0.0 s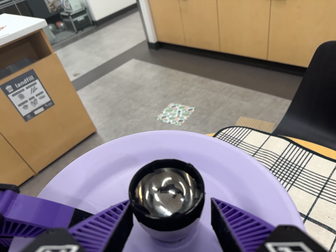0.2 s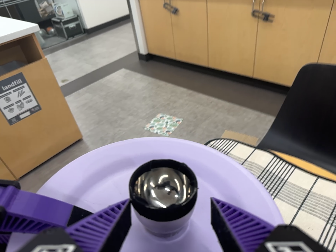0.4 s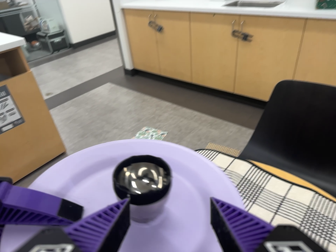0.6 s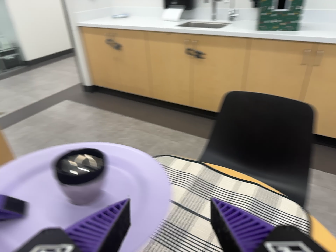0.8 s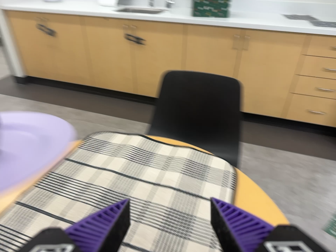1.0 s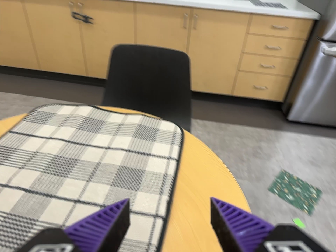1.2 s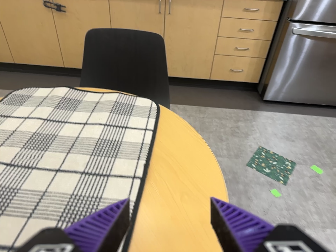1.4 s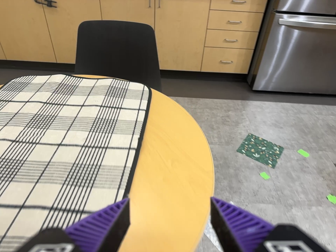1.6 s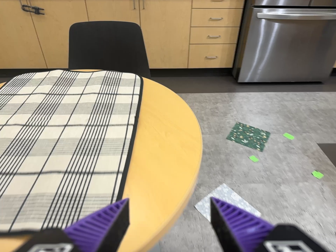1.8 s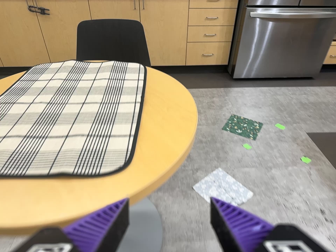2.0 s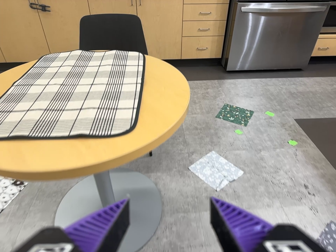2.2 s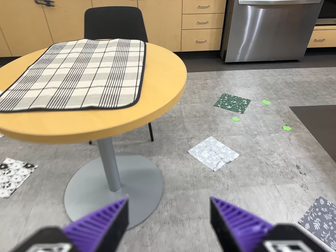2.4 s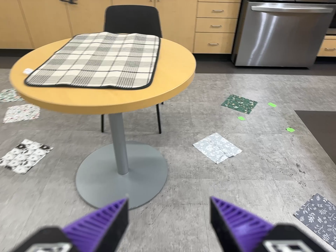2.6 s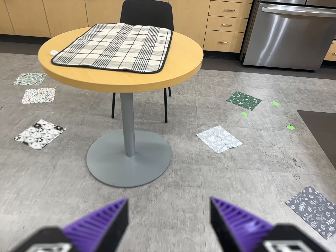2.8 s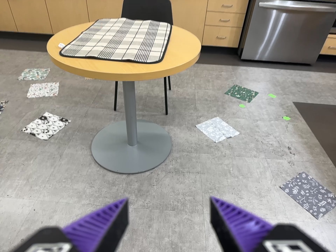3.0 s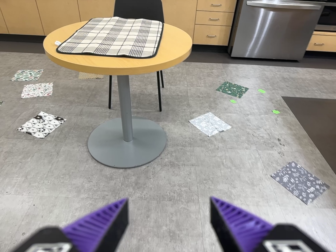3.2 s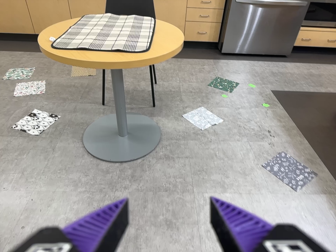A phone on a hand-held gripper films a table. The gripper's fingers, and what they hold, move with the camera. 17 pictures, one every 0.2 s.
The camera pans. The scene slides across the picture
to the left.
0.0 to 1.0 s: The camera pans to its right by about 35 degrees. It travels toward the bottom of its view, backward and to its right, about 22 cm, so close, fixed things drift upward.
1.0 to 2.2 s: The camera travels backward and toward the bottom of its view, about 60 cm, so what stands in front gets smaller. It rolls about its line of sight by about 10 degrees, and the scene rotates counterclockwise.
2.2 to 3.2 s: The camera travels backward and toward the bottom of its view, about 50 cm, so what stands in front gets smaller.
The film runs backward here.
